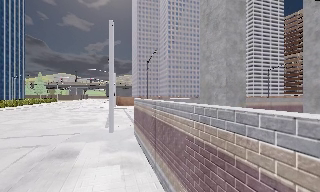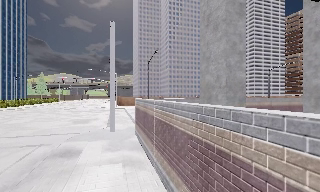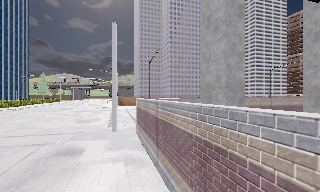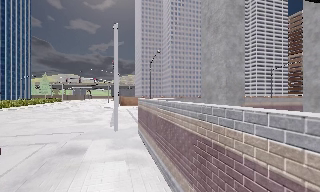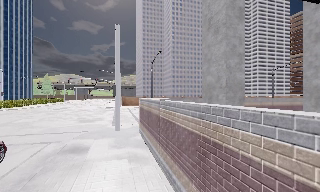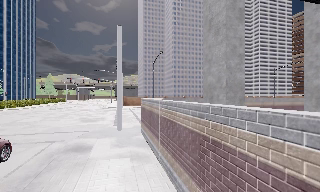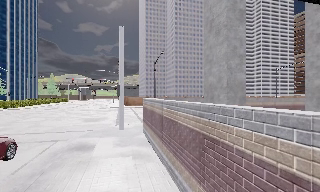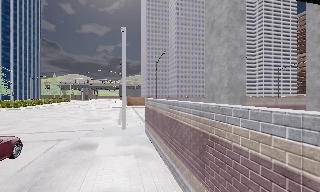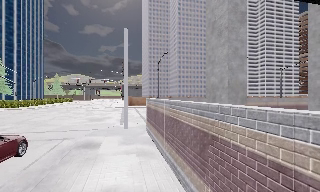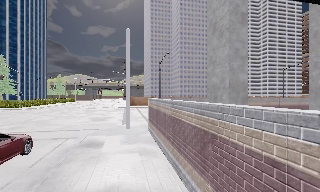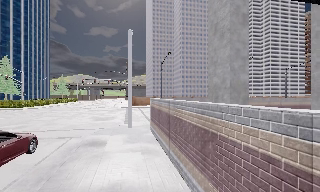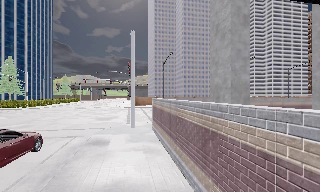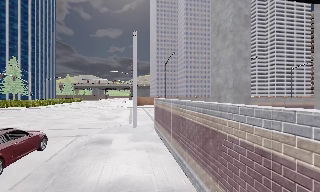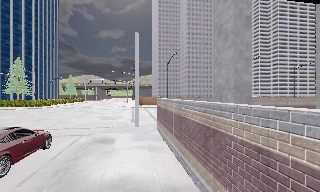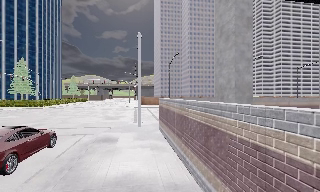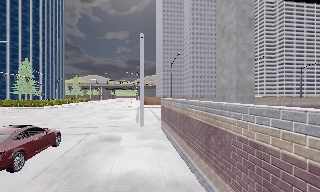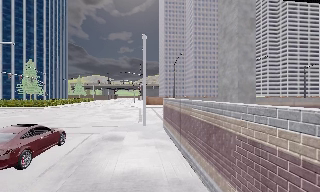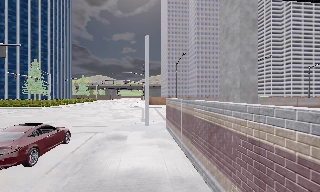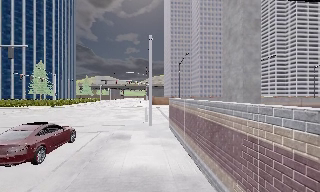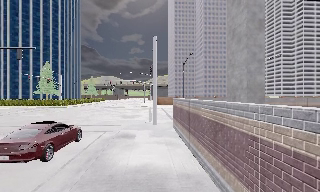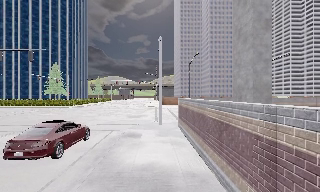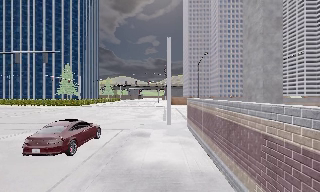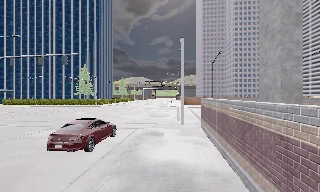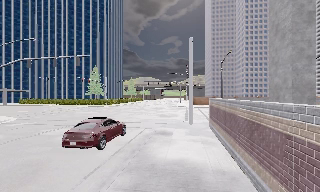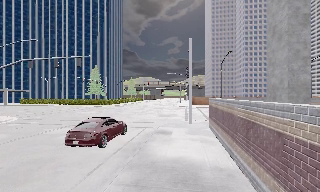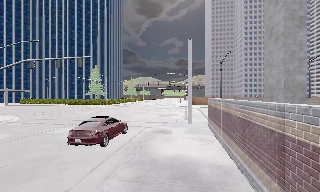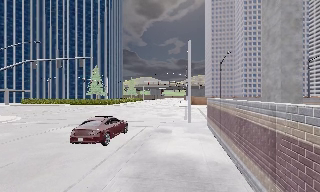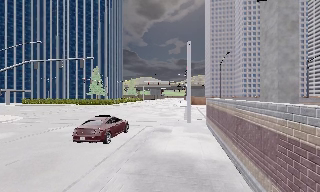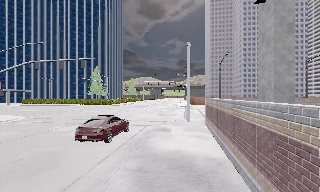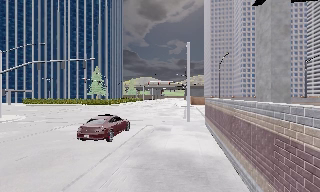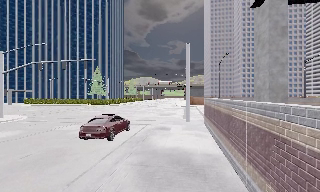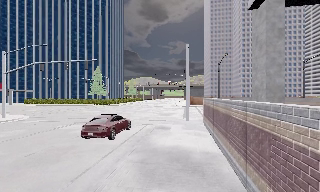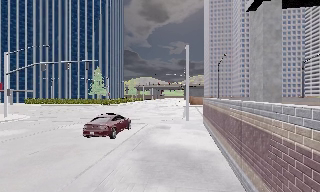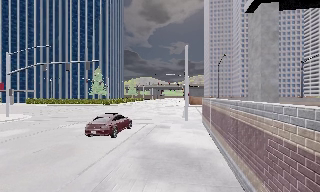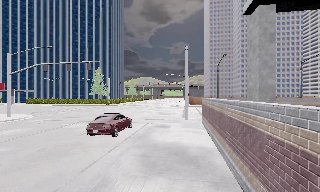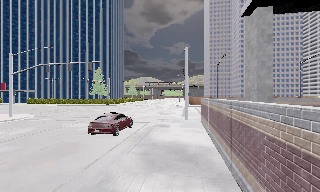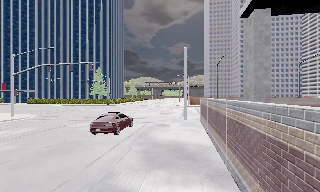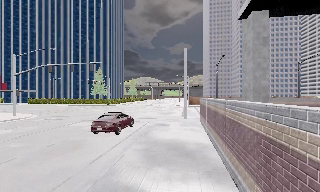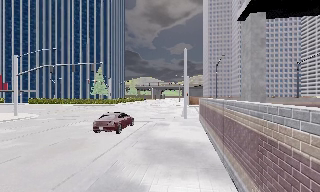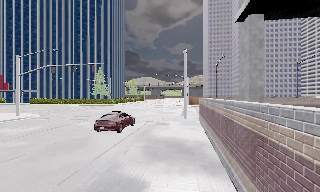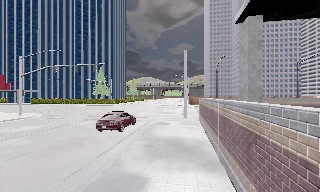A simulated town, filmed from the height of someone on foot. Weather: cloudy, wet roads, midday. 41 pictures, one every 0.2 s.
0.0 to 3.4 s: The scene slides to the right, as the camera pans about 10 degrees to its left. It travels backward, about 2 m, so what stands in front gets smaller.
3.4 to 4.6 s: The camera pans to its left, which is counterclockwise from overhead, by about 15 degrees. It travels backward, about 1 m, so what stands in front gets smaller.
4.6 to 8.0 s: The camera travels backward, about 4 m, so what stands in front gets smaller.
The film runs backward here.
